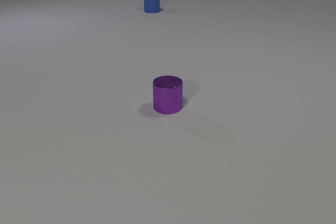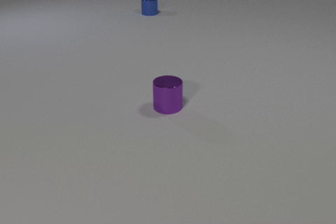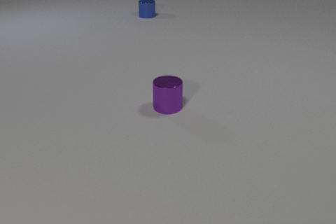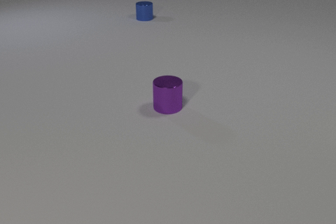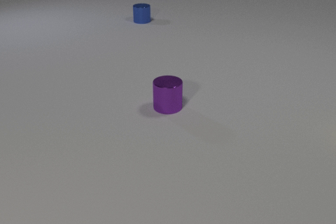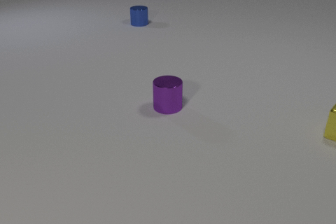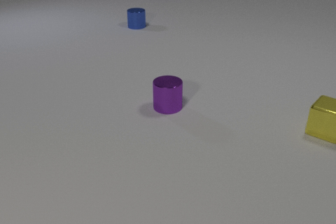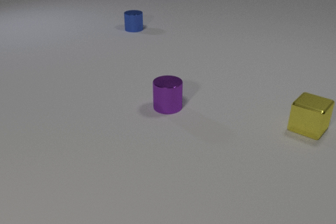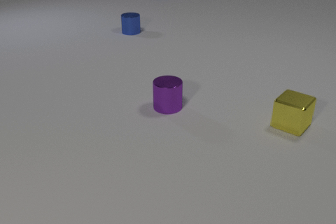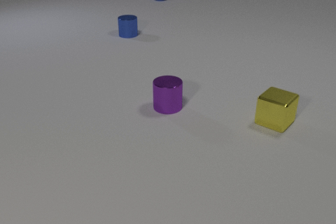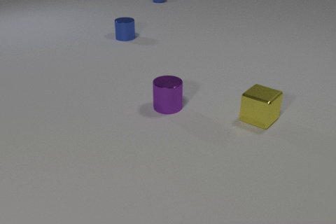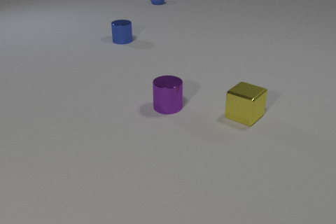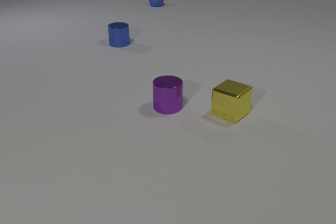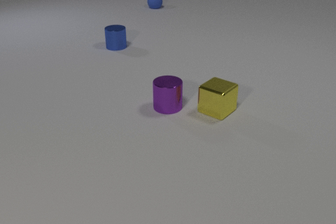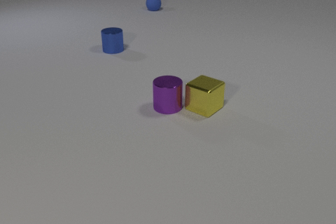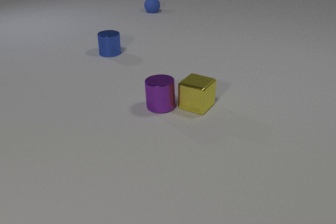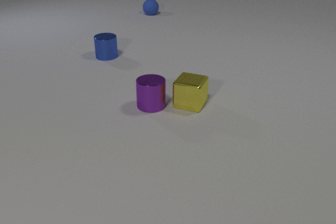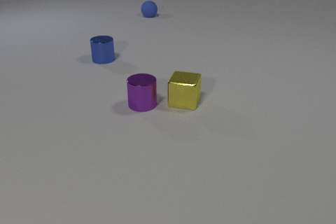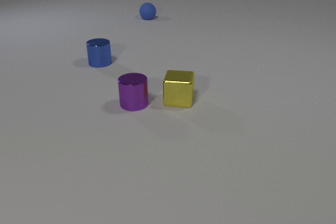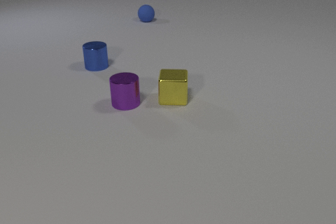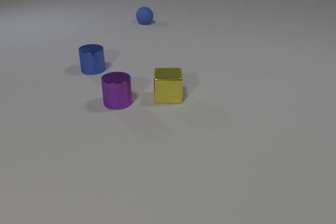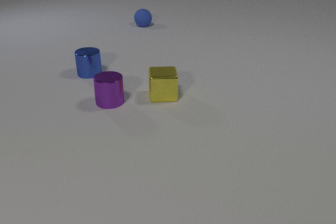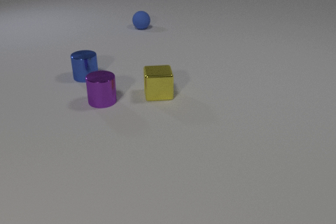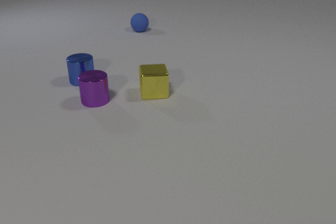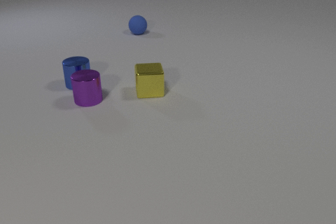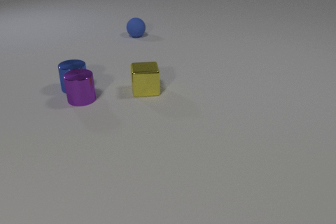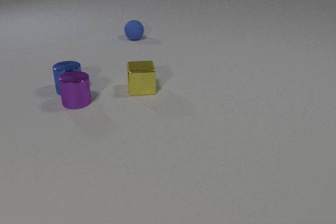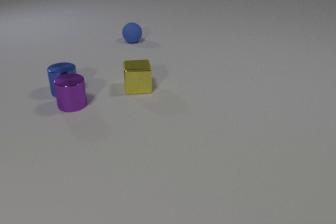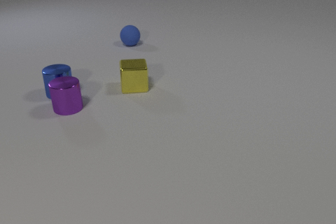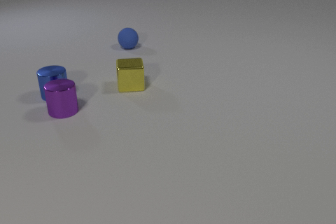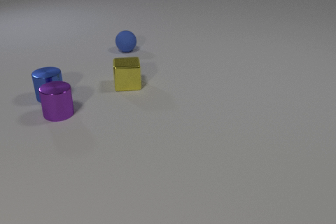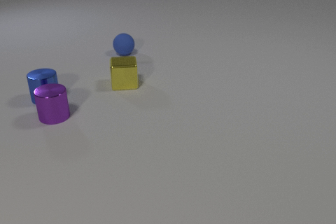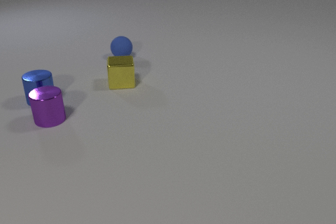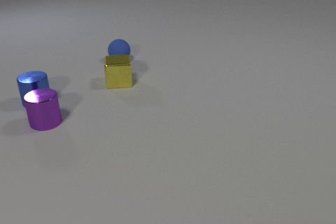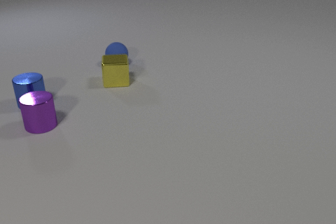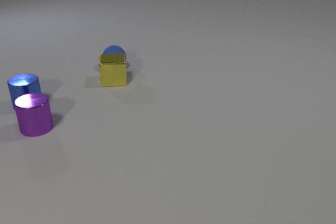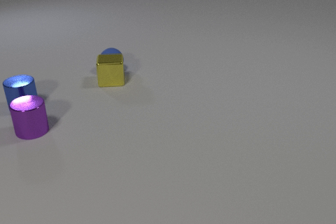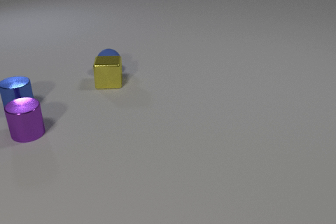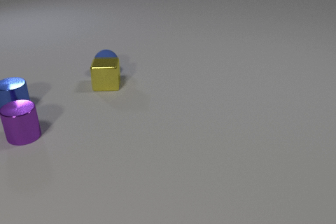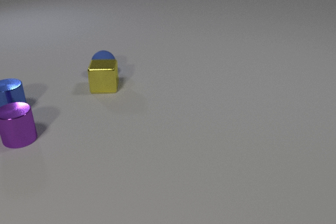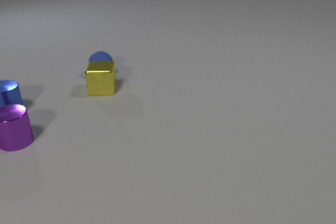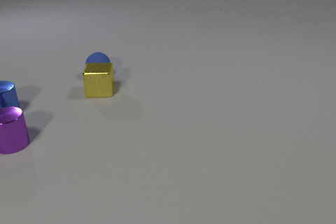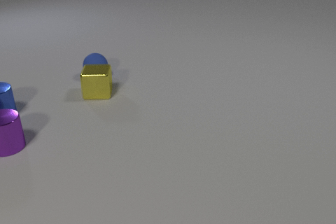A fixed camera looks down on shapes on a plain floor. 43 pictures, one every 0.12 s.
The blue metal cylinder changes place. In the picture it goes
toward the camera.
The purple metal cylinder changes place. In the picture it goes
to the left.
0.00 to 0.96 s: The yellow metal cube comes in at the right edge, slides to the left. The blue metal cylinder slides toward the camera.
0.96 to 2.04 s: The yellow metal cube slides to the left, spins so that its near face slides to the right, counterclockwise seen from above. The purple metal cylinder slides to the left. The blue metal cylinder slides toward the camera. The blue rubber sphere rolls toward the camera. The yellow metal cube and the purple metal cylinder collide.
2.04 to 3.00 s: The yellow metal cube slides to the left and away from the camera, spins counterclockwise seen from above by about 30 degrees, its near face sliding to the right. The purple metal cylinder slides to the left. The blue metal cylinder slides toward the camera and to the left. The blue rubber sphere rolls toward the camera. The purple metal cylinder and the blue metal cylinder collide.
3.00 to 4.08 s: The yellow metal cube slides to the left and away from the camera. The purple metal cylinder slides toward the camera and to the left. The blue metal cylinder slides to the left and toward the camera. The blue rubber sphere rolls toward the camera.
4.08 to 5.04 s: The yellow metal cube slides toward the camera and to the left. The purple metal cylinder slides to the left and toward the camera. The blue metal cylinder slides to the left and toward the camera. The blue rubber sphere rolls toward the camera and to the left. The yellow metal cube and the blue rubber sphere collide.
How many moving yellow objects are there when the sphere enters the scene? 1.
What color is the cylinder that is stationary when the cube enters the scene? purple.
What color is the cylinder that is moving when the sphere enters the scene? blue.
